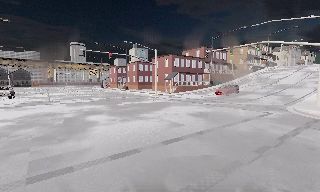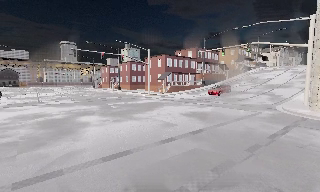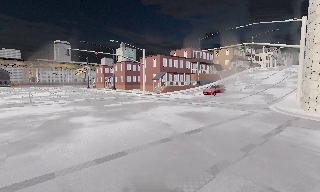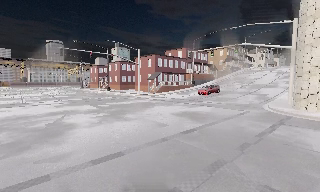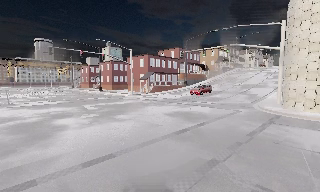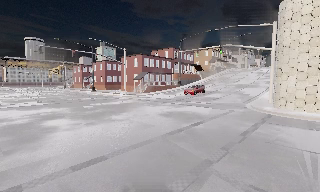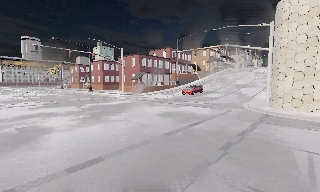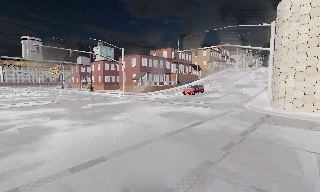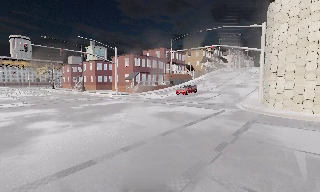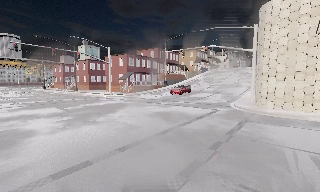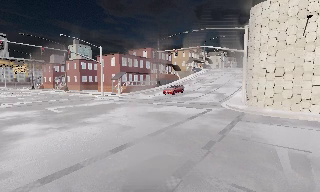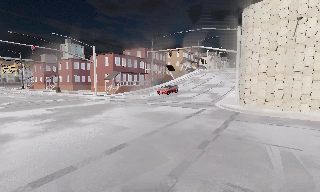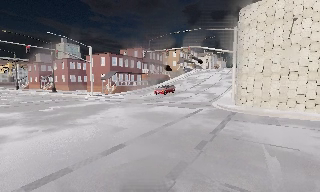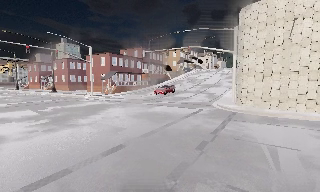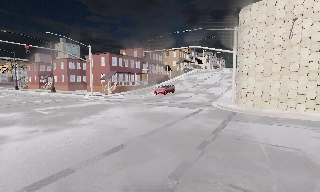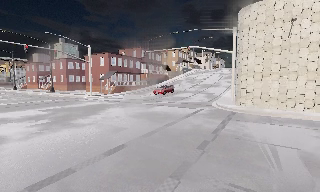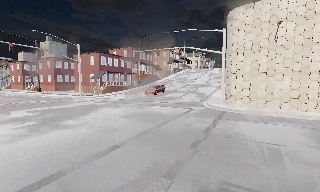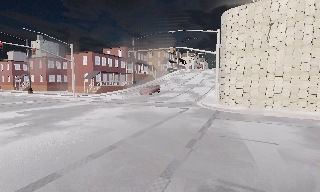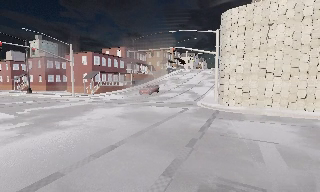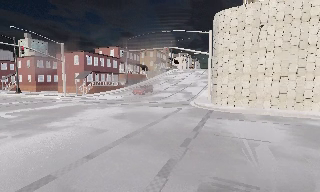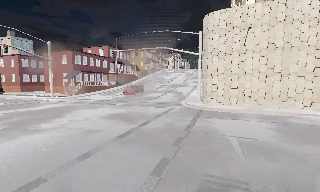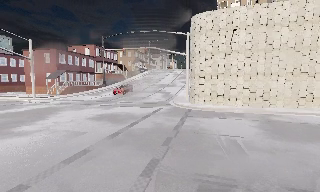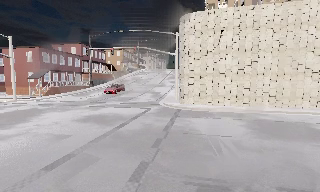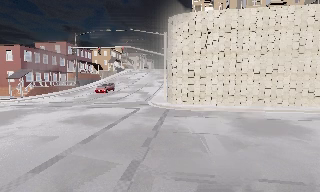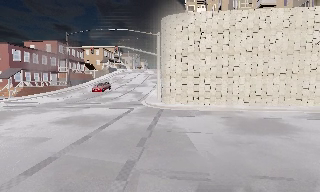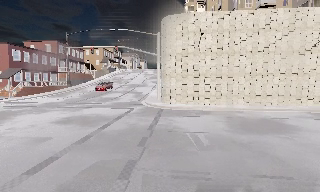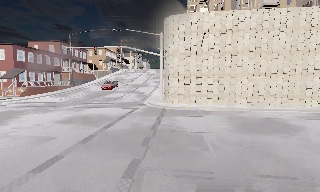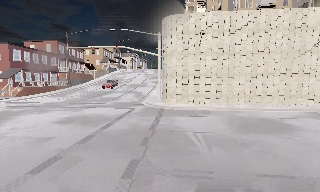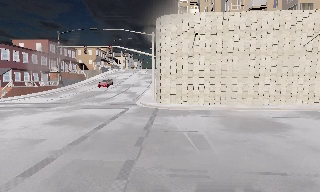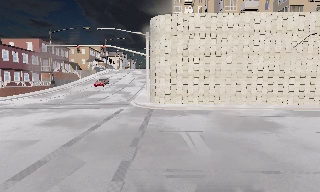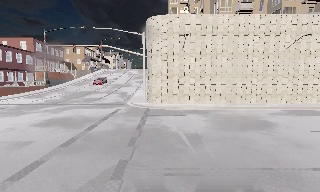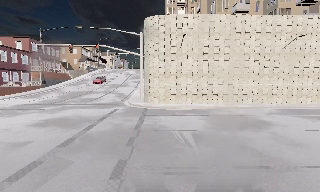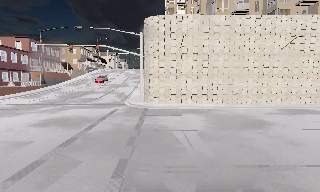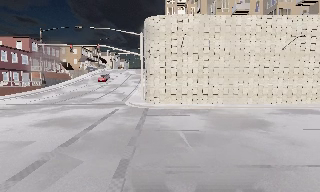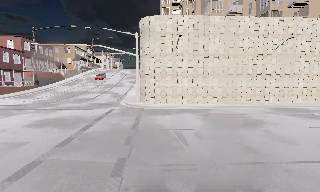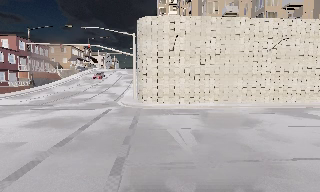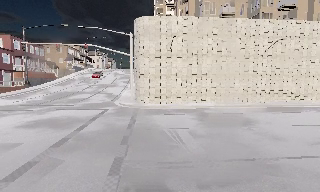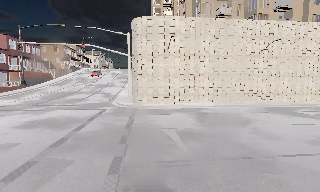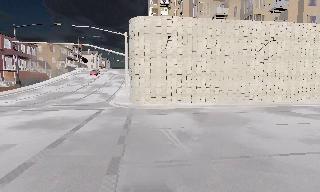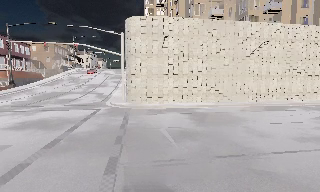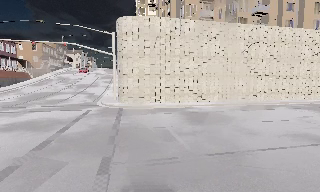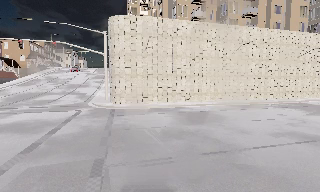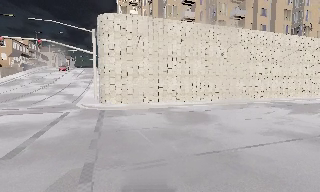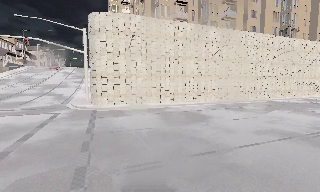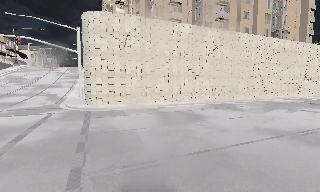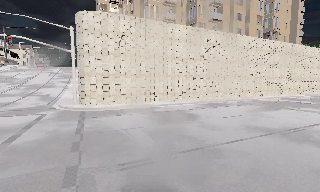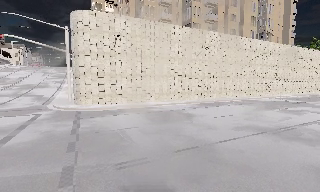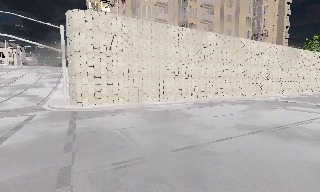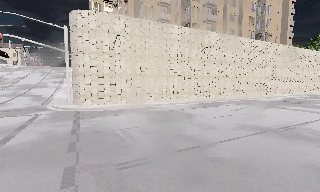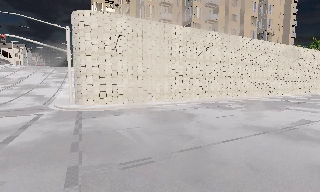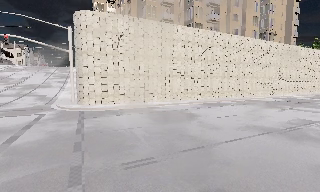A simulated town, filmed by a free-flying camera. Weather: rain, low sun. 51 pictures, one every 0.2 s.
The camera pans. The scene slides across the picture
to the left.
The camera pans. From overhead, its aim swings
clockwise.
0.0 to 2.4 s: The camera pans to its right, which is clockwise from overhead, by about 20 degrees. It travels forward, about 0.5 m, so what stands in front looms larger.
2.4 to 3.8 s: The camera shifts only a little, or ends up much as it began.
3.8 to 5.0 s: The camera pans to its right, which is clockwise from overhead, by about 20 degrees.
5.0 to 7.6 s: The scene slides to the left, as the camera pans about 15 degrees to its right. It travels to its left, about 0.5 m.
7.6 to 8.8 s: The scene slides to the left, as the camera pans about 15 degrees to its right.
8.8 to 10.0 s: The camera shifts only a little, or ends up much as it began.
The film runs backward here.
